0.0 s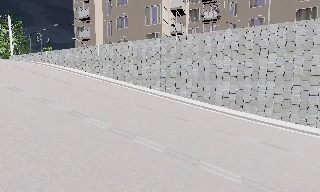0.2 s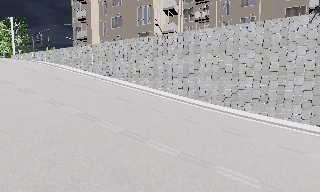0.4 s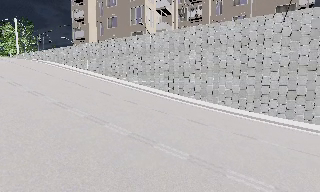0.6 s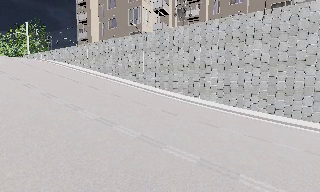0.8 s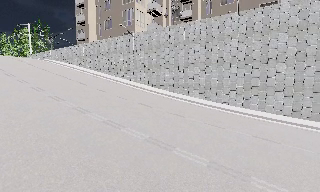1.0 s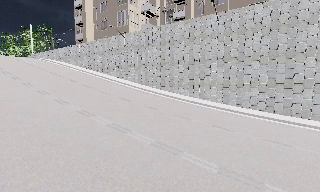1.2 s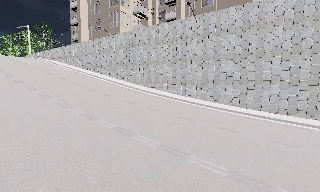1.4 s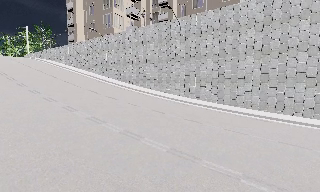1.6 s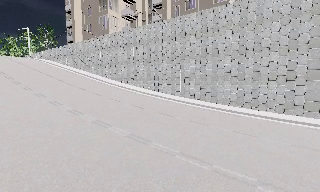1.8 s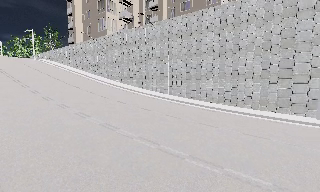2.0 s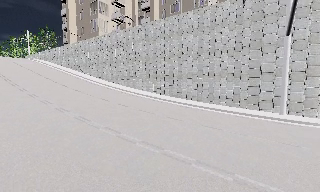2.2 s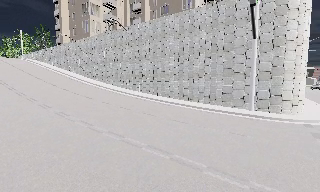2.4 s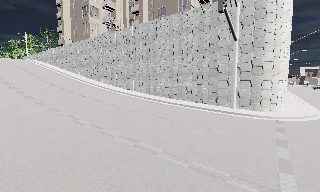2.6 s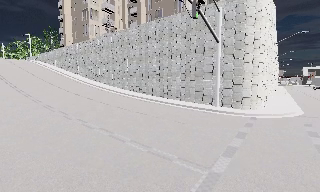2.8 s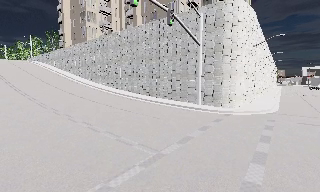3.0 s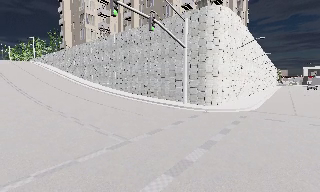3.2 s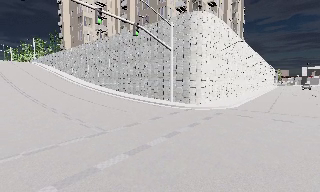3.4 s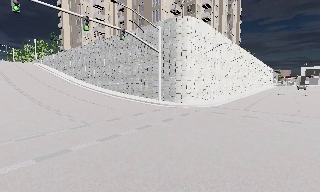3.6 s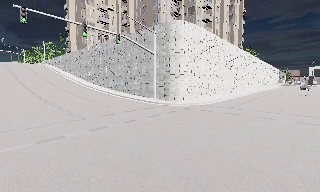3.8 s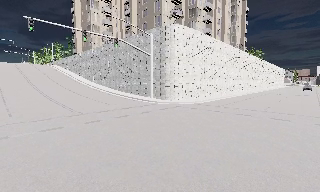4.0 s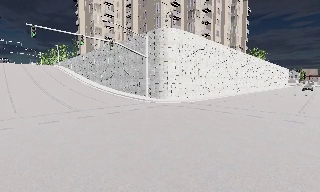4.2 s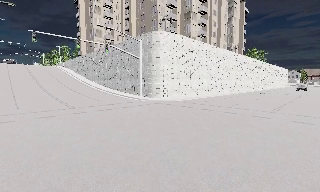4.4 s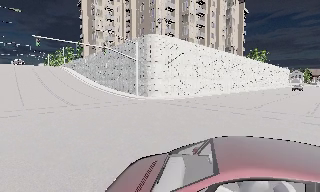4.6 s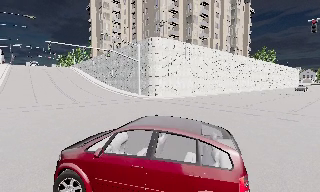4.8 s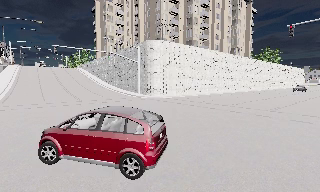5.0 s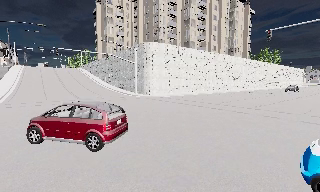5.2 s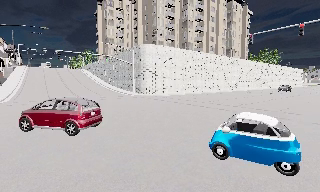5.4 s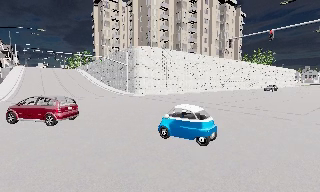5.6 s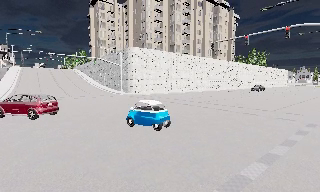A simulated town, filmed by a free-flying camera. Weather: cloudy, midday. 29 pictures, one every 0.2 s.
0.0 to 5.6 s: The camera pans to its left, which is counterclockwise from overhead, by about 30 degrees. It travels to its right and backward, about 50 m, so close, fixed things drift to the left.
The film runs forward here.
